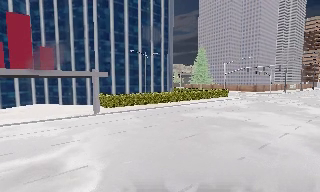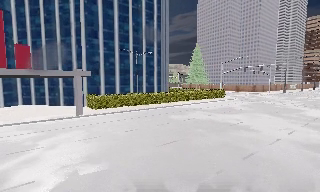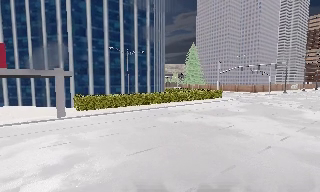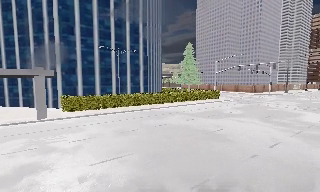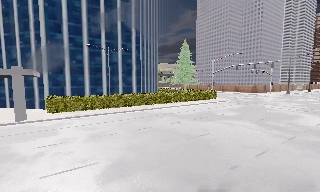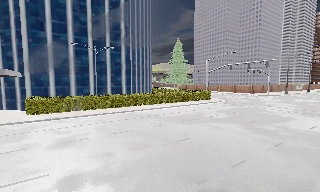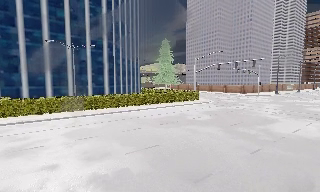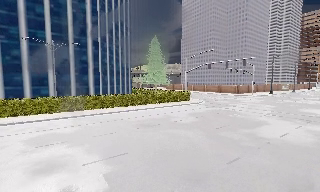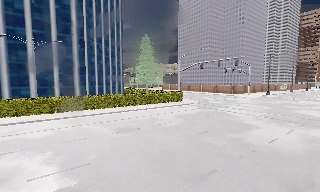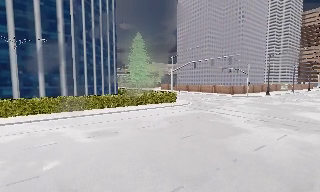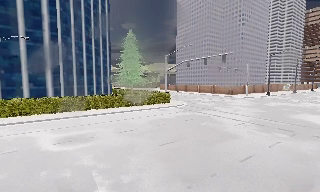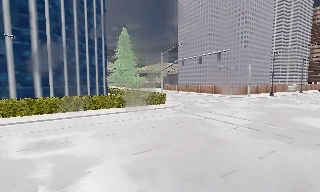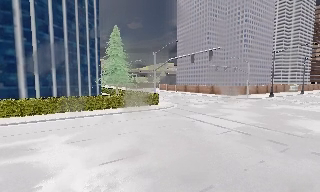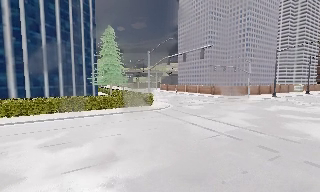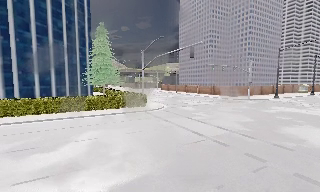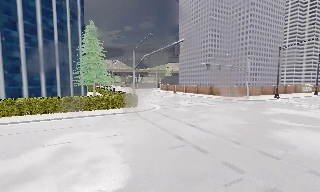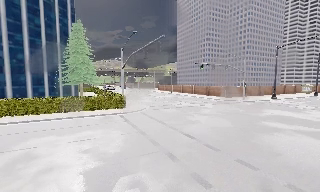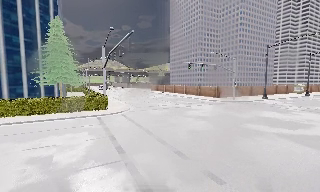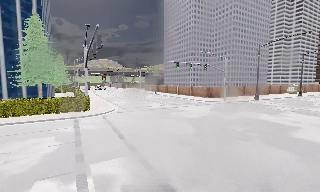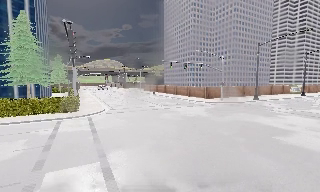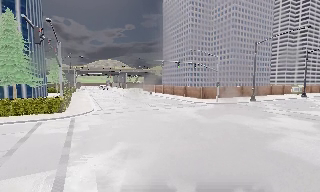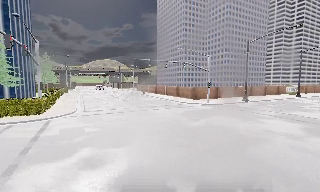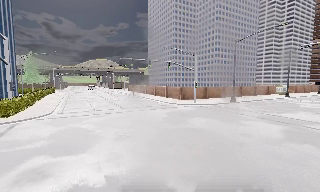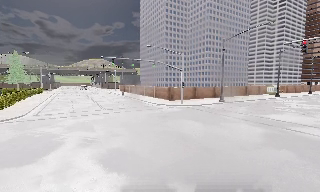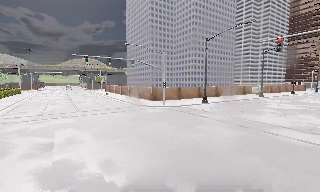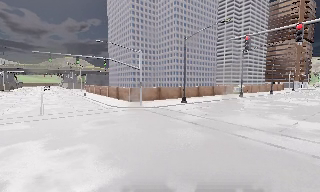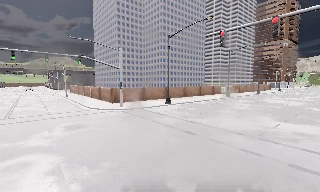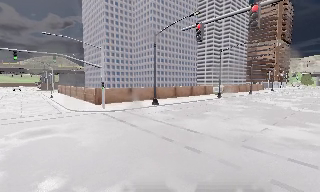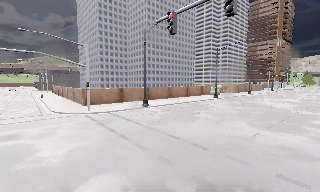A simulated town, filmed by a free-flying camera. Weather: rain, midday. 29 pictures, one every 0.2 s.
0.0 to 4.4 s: The camera travels to its right and forward, about 40 m, so close, fixed things drift to the left.
4.4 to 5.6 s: The scene slides to the left, as the camera pans about 10 degrees to its right. It travels to its right and forward, about 11 m, so close, fixed things drift to the left.
The film runs forward here.
